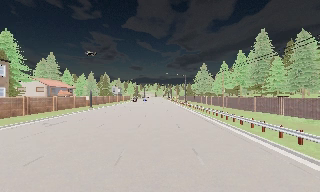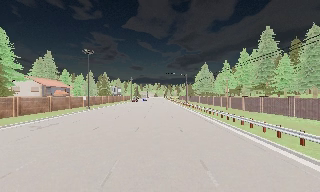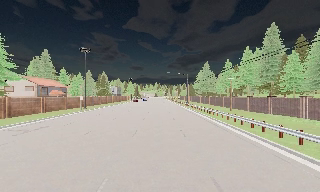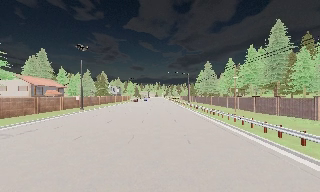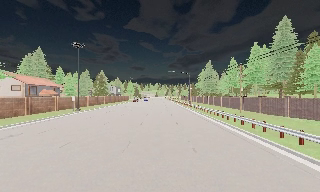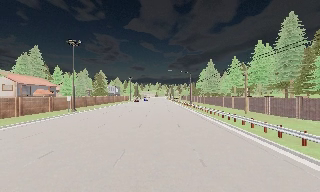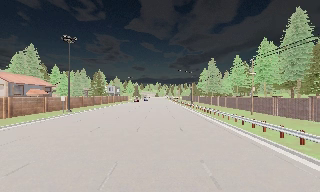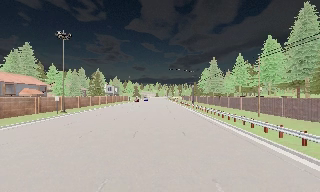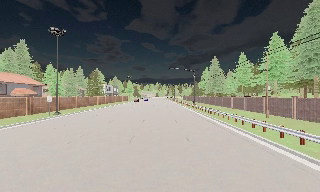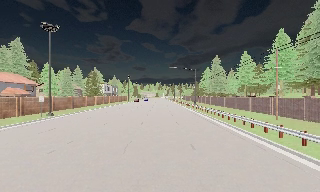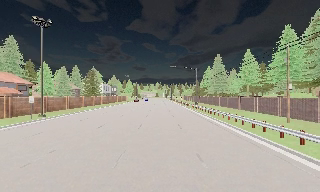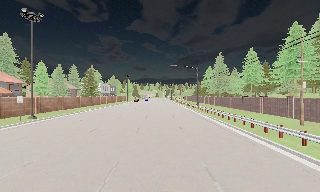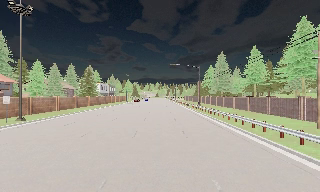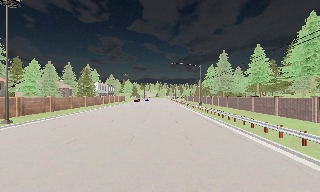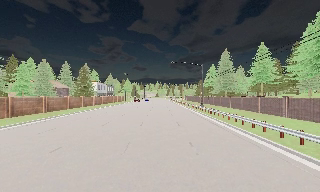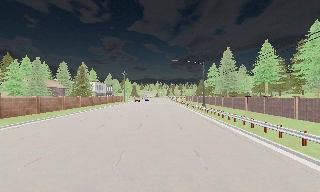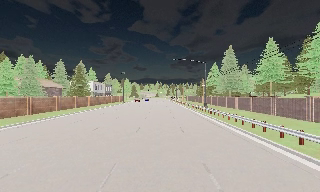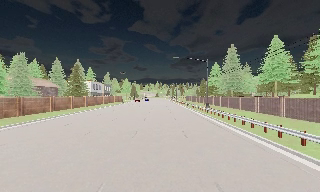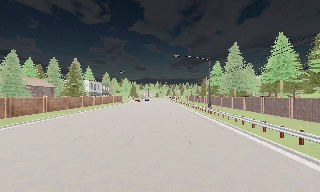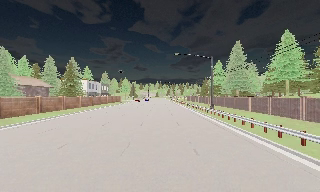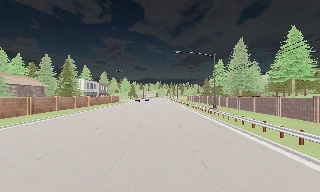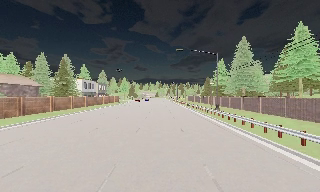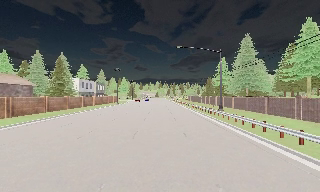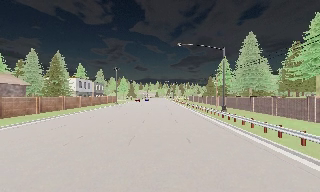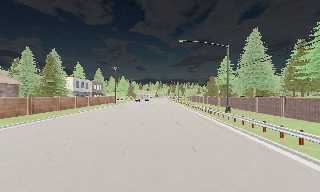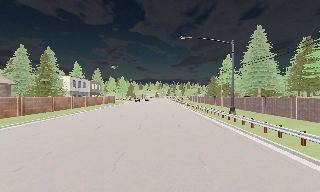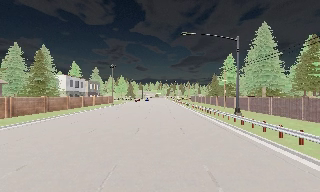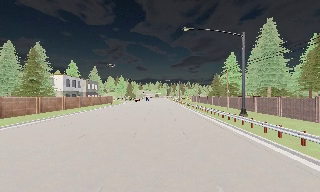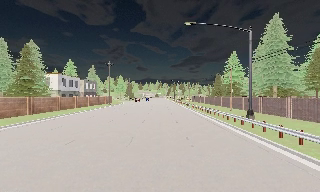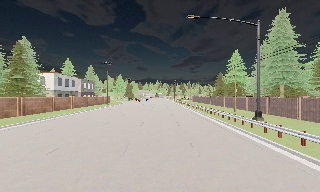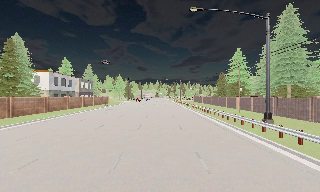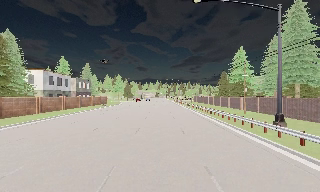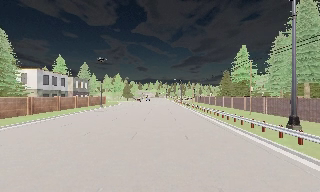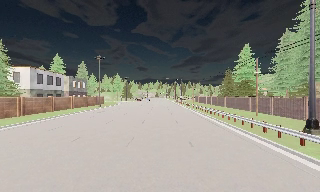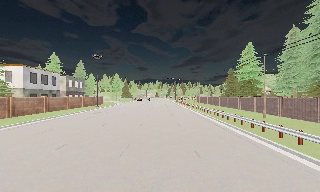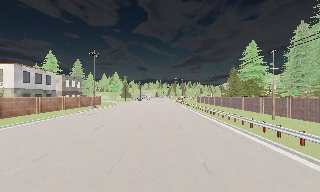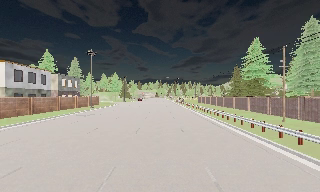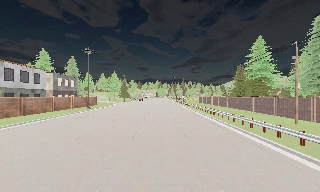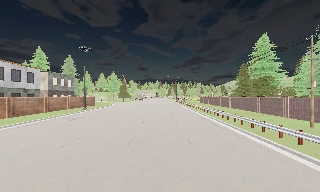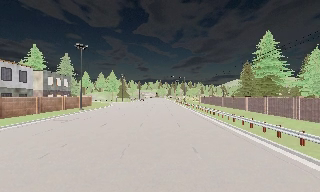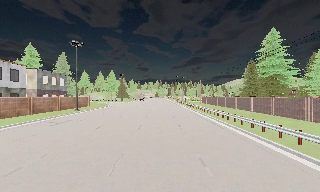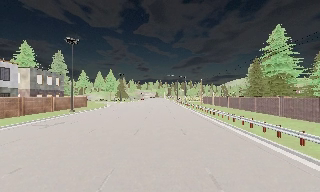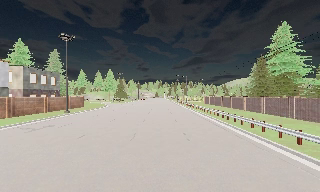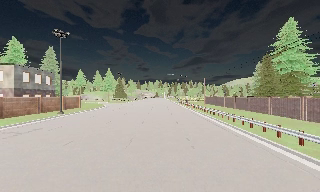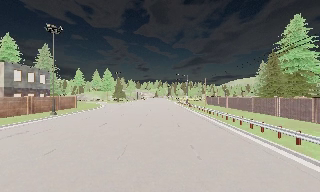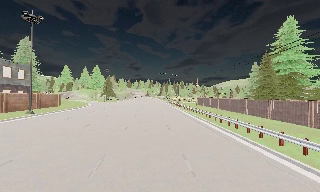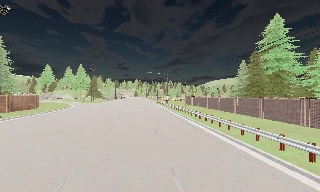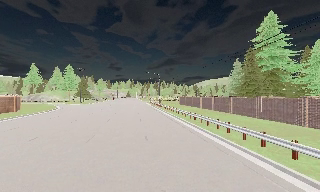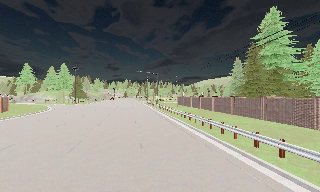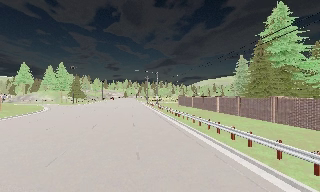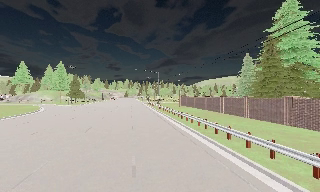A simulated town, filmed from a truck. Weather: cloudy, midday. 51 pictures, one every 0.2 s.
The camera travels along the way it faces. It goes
forward.
0.0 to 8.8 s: The camera travels forward, about 65 m, so what stands in front looms larger.
8.8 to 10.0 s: The scene slides to the left, as the camera pans about 10 degrees to its right. It travels forward, about 9 m, so what stands in front looms larger.
The film runs forward here.
